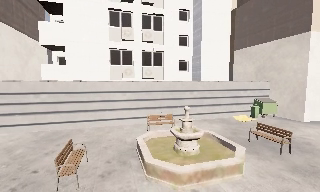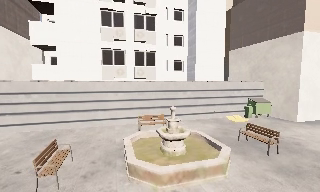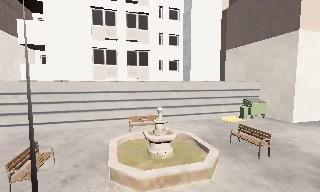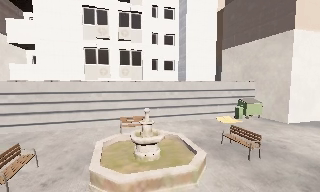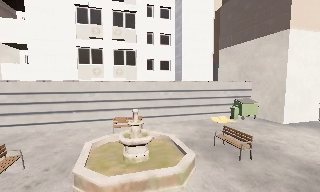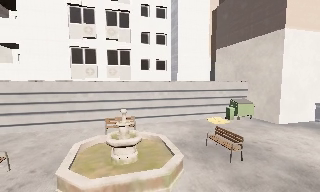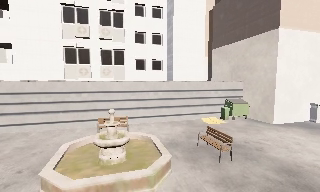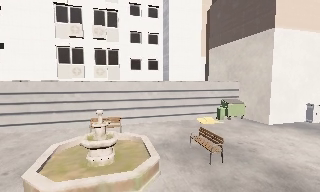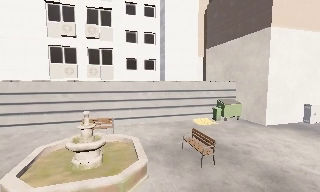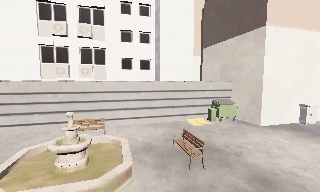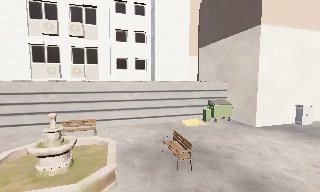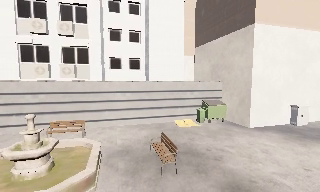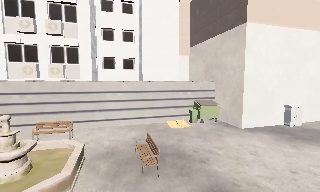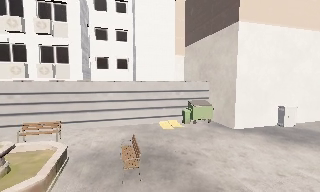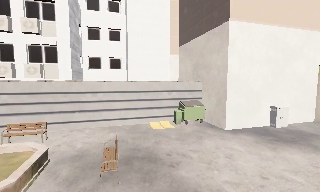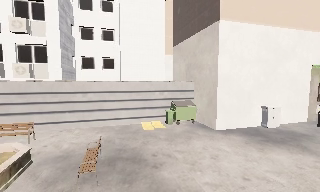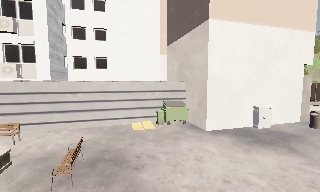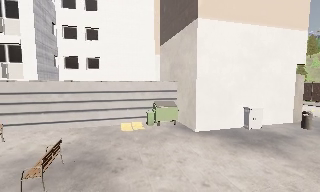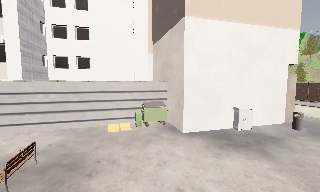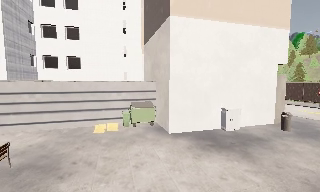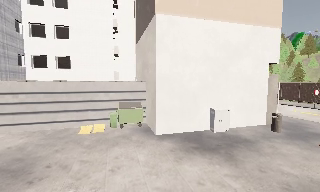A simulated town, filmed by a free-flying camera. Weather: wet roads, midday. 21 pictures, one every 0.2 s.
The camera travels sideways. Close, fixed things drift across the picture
to the left.
0.0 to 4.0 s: The camera travels to its right, about 12 m, so close, fixed things drift to the left.
The film runs backward here.
